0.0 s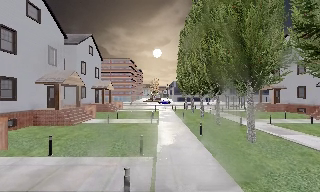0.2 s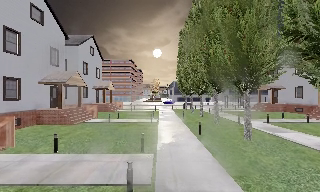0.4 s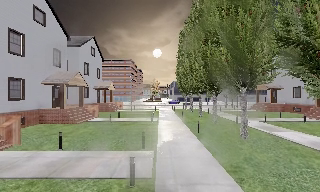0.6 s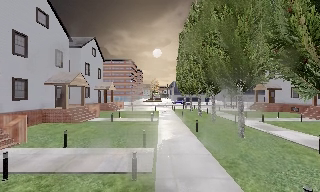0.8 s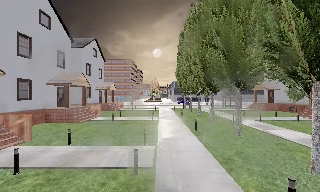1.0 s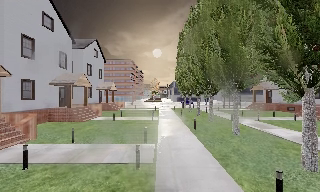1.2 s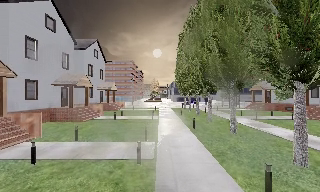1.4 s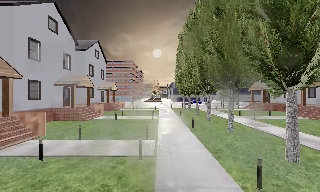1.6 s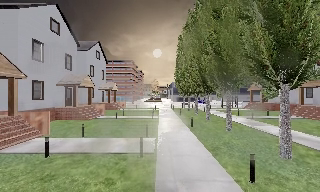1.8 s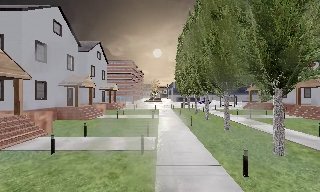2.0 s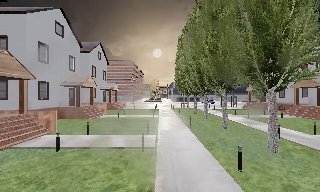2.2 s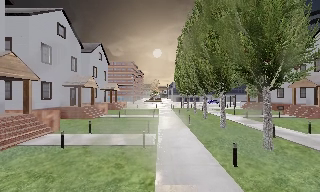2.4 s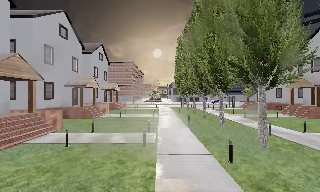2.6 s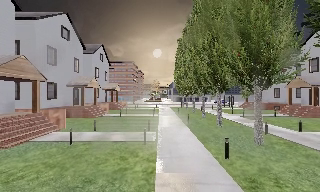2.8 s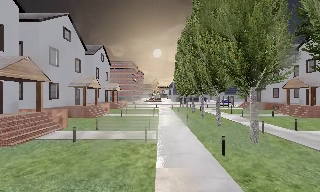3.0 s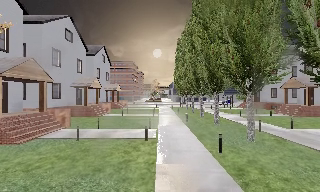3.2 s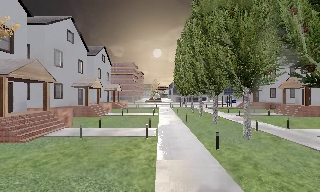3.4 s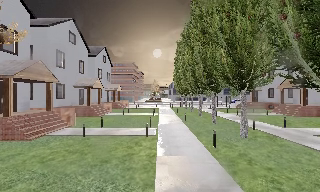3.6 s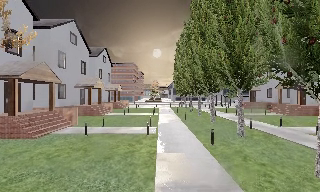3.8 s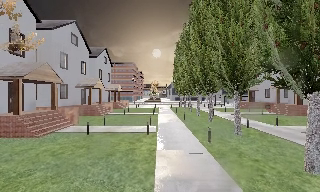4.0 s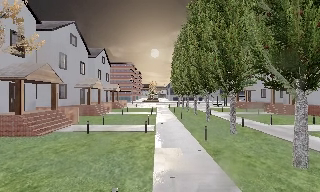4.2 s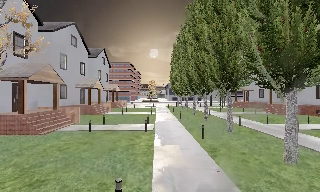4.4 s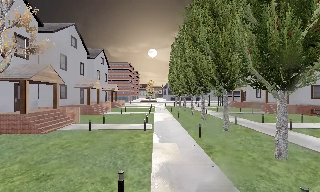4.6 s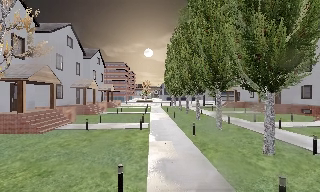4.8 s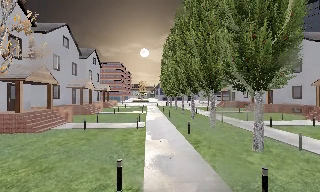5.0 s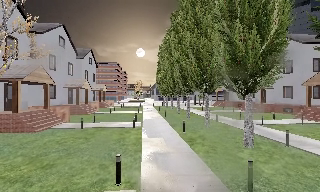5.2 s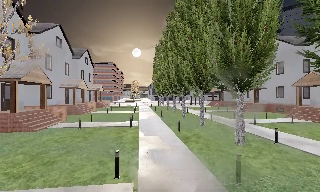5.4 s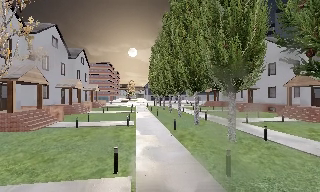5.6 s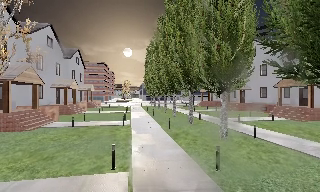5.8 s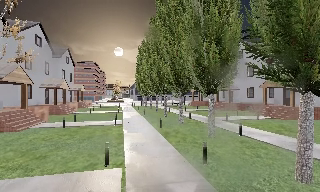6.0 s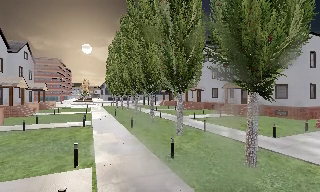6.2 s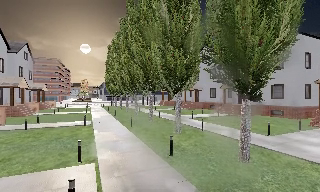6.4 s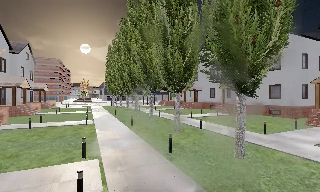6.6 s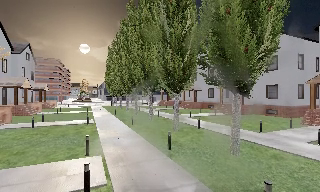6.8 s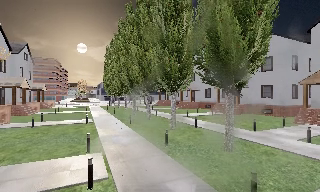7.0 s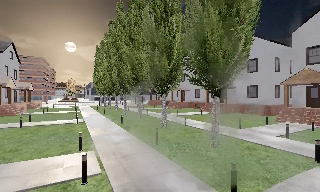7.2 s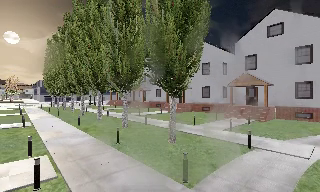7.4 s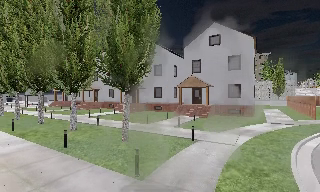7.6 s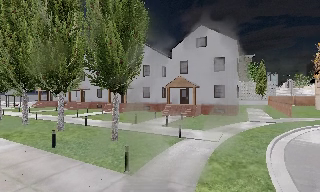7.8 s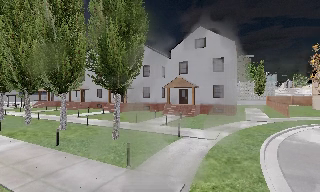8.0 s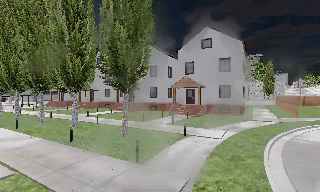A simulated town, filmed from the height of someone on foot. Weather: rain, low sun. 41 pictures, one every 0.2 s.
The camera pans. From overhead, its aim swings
clockwise.
The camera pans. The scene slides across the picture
to the left.
0.0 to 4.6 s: The camera travels backward, about 8 m, so what stands in front gets smaller.
4.6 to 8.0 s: The scene slides to the left, as the camera pans about 55 degrees to its right. It travels backward, about 6 m.
The film runs backward here.
